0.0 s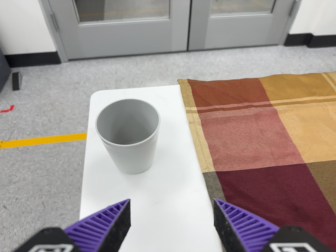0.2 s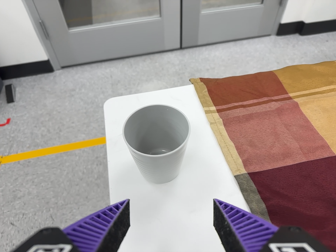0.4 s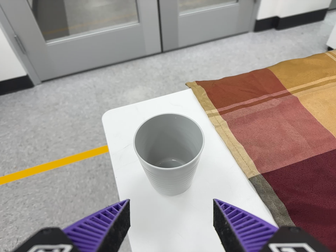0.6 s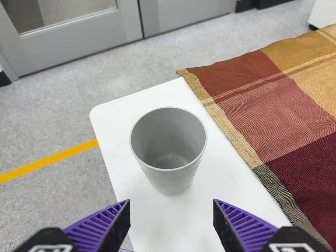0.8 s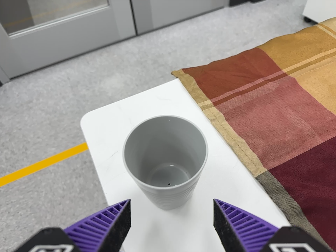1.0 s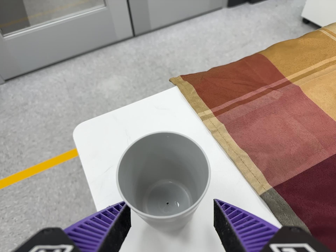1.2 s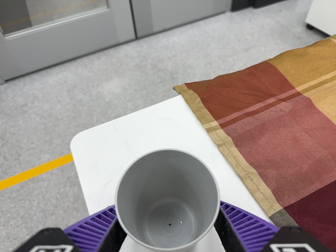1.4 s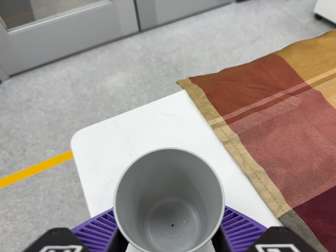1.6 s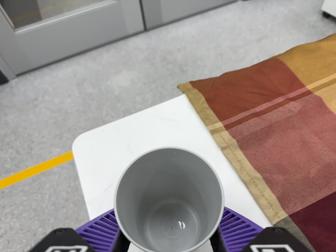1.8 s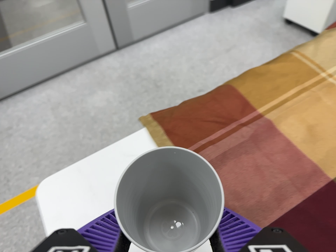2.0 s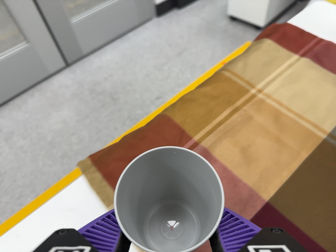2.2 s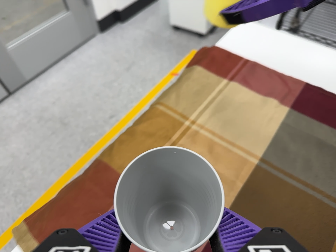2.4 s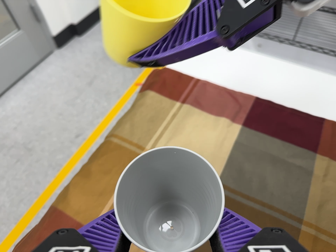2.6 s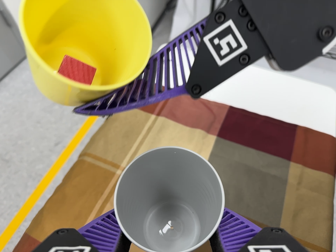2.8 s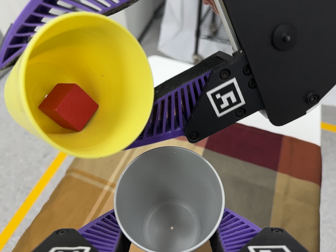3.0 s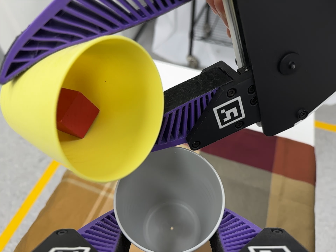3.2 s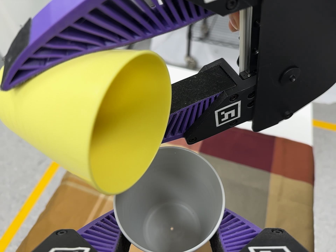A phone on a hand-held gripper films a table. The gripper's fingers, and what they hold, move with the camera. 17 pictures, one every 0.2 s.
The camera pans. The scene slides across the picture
to the left.
The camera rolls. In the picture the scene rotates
counterclockwise.
0.0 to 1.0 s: The camera travels forward, to its left and toward the top of its view, about 14 cm, so what stands in front looms larger. It rolls about its line of sight by about 15 degrees, and the scene rotates counterclockwise.
1.0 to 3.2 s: The camera swings to its right by about 30 degrees, and the scene slides to the left. It travels toward the top of its view and to its right, about 34 cm, so close, fixed things drift downward. It rolls about its line of sight by about 35 degrees, and the scene rotates counterclockwise.
The film runs forward here.
